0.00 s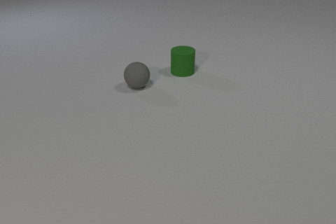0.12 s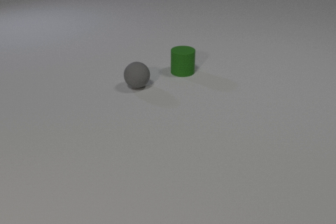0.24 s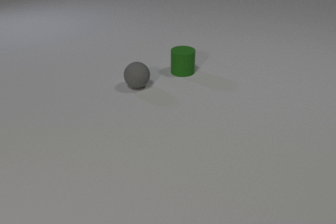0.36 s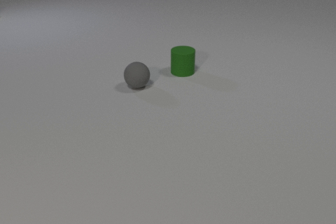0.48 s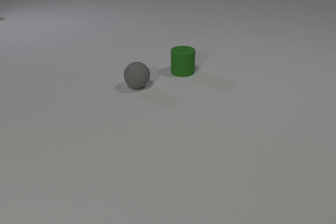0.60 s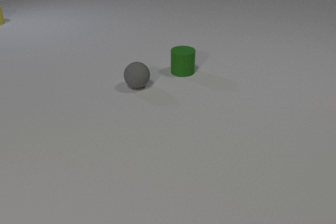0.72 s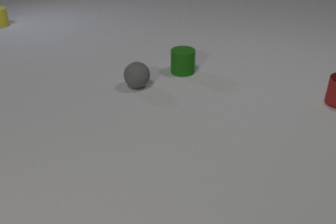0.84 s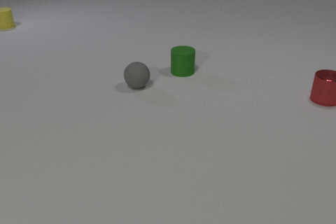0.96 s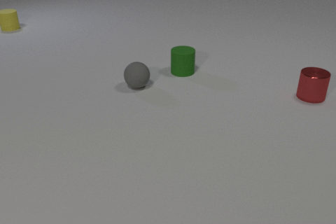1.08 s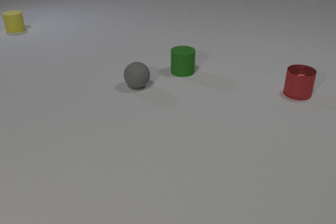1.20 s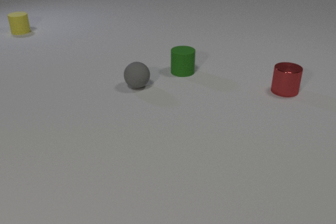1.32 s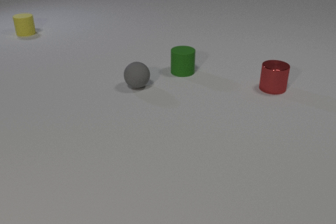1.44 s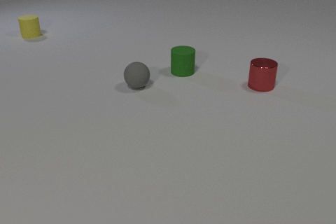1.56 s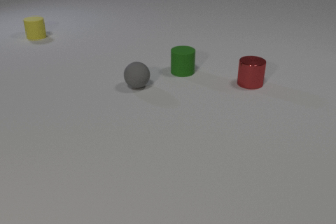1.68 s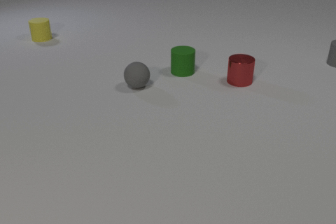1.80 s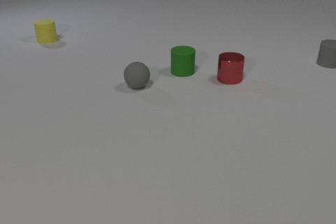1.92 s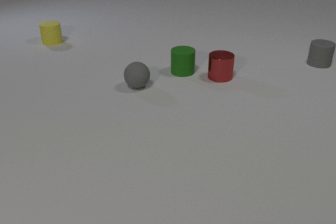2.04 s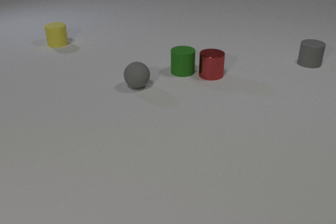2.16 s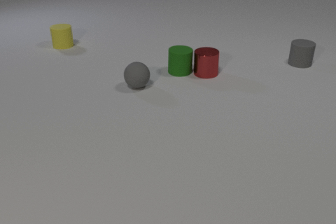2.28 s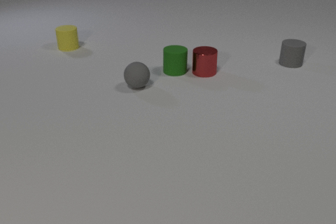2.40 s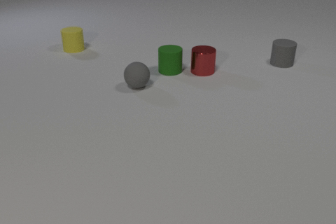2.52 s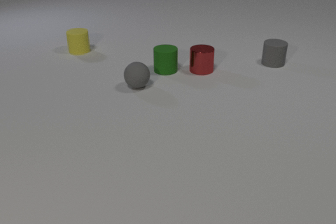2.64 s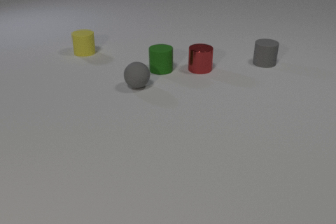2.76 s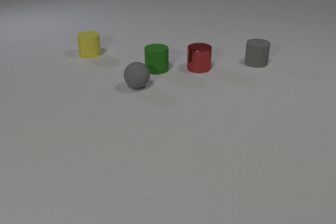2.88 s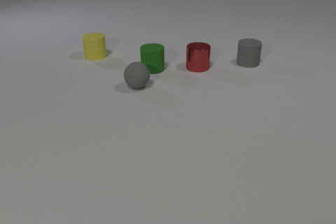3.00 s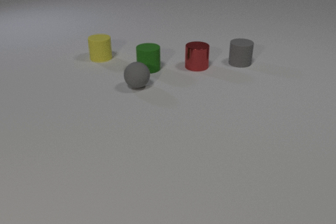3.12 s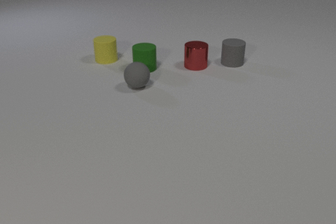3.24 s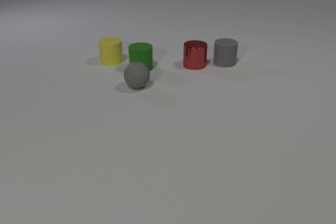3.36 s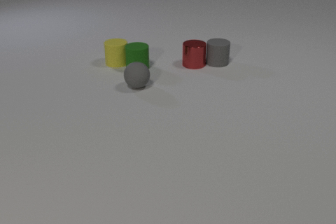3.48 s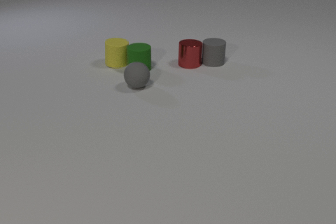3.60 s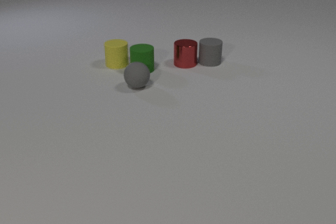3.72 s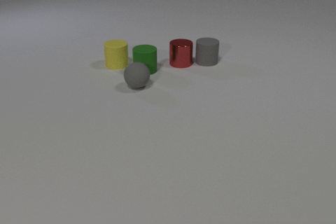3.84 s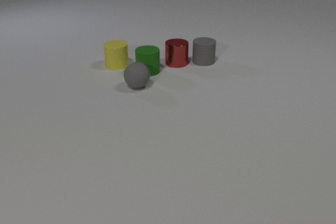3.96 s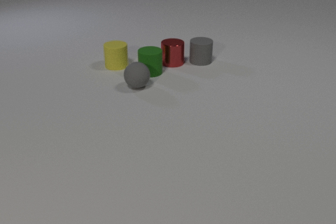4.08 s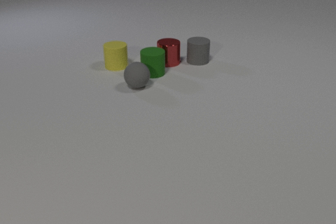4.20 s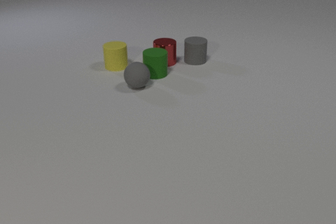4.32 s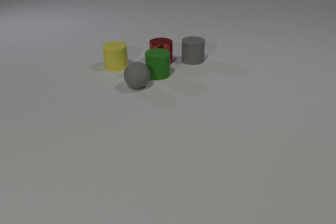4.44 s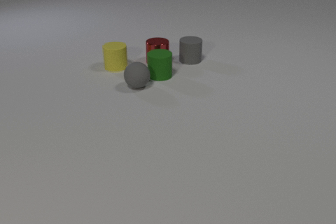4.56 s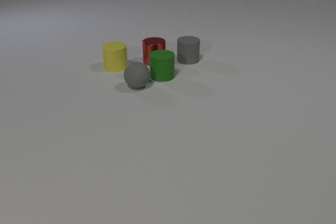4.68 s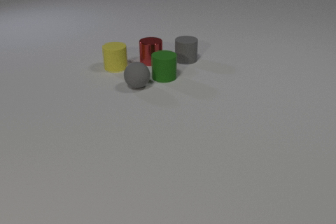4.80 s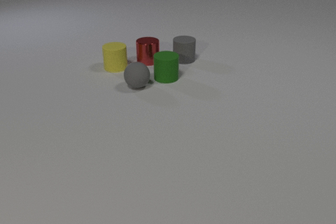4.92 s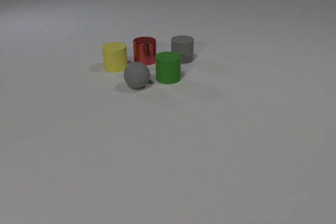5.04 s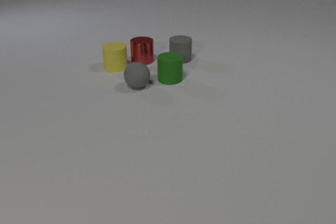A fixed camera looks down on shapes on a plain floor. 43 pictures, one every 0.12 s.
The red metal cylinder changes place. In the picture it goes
to the left.
The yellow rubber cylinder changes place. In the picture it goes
toward the camera.
0.00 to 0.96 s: The red metal cylinder comes in at the right edge, slides to the left. The yellow rubber cylinder comes in at the left edge, slides toward the camera and to the right.
0.96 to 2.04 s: The red metal cylinder slides to the left. The gray rubber cylinder comes in at the right edge, slides to the left. The yellow rubber cylinder slides toward the camera and to the right.
2.04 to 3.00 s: The red metal cylinder slides away from the camera and to the left. The green rubber cylinder slides to the left. The gray rubber cylinder slides to the left. The yellow rubber cylinder slides toward the camera and to the right. The red metal cylinder and the green rubber cylinder collide.
3.00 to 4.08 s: The red metal cylinder slides to the left. The green rubber cylinder slides toward the camera. The gray rubber cylinder slides to the left. The yellow rubber cylinder slides toward the camera and to the right. The green rubber cylinder and the yellow rubber cylinder collide. The red metal cylinder and the gray rubber cylinder collide.
4.08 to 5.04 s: The red metal cylinder slides to the left. The green rubber cylinder slides to the right and toward the camera. The gray rubber cylinder slides to the left.
How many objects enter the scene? 3.
Are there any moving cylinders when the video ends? yes.
What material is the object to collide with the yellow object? rubber.
